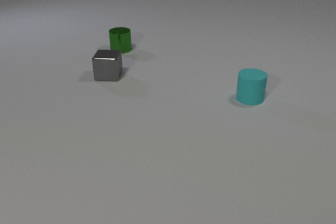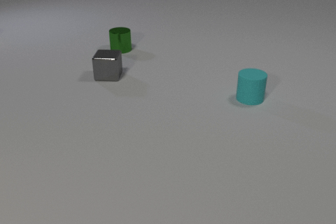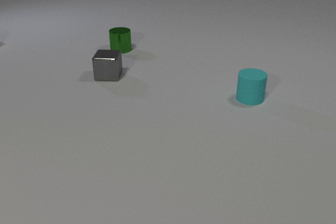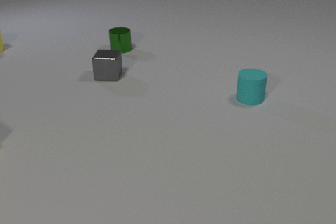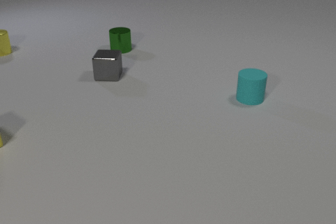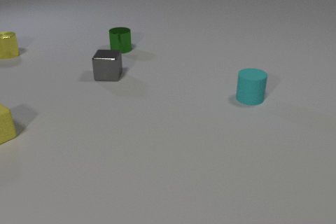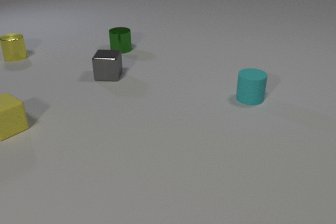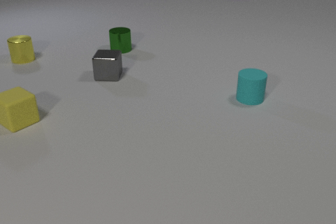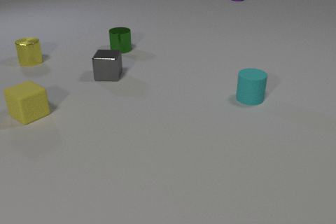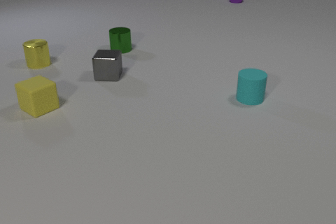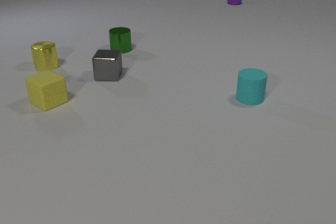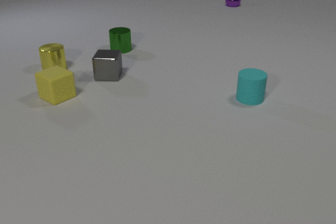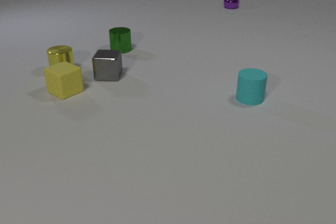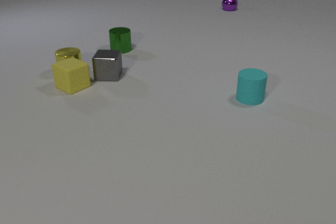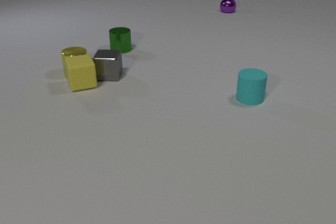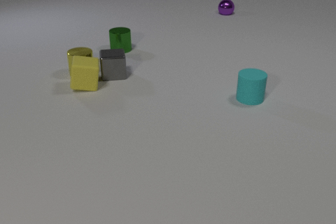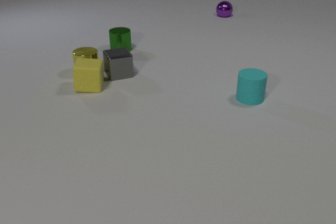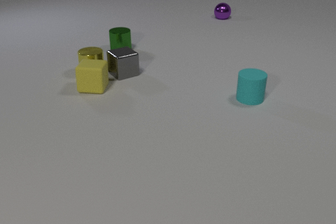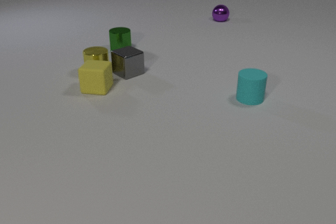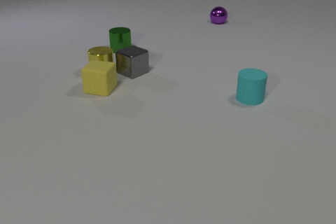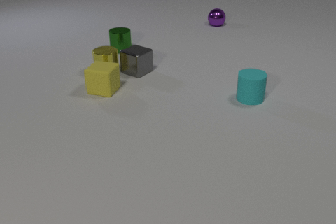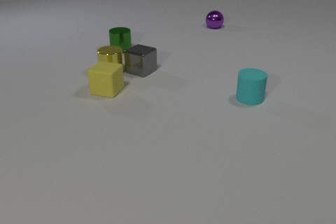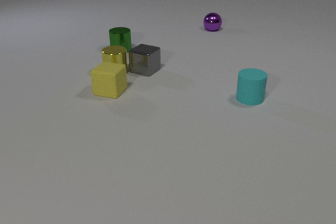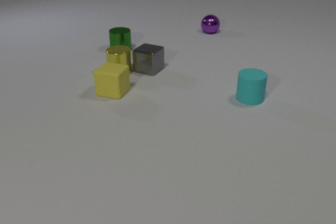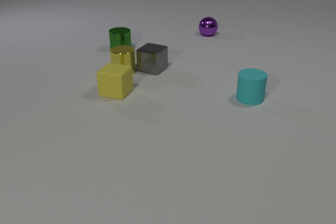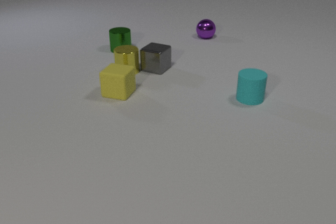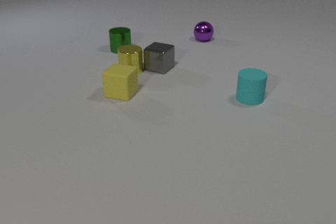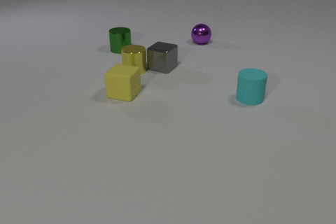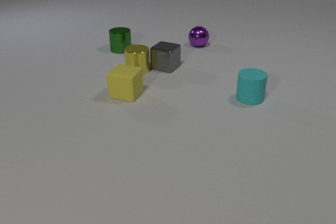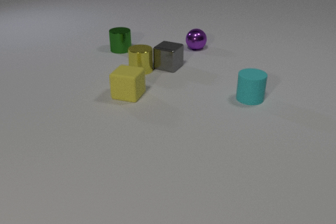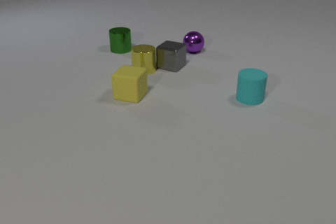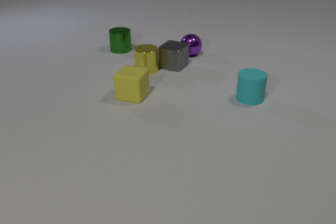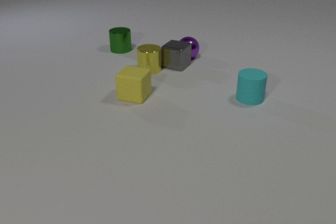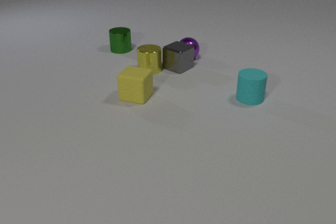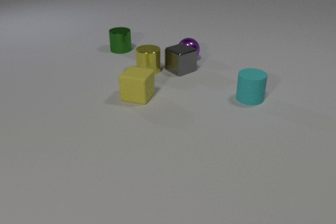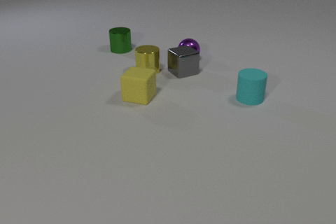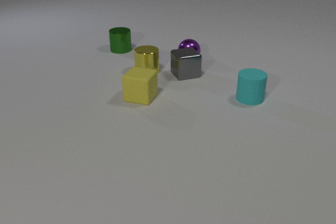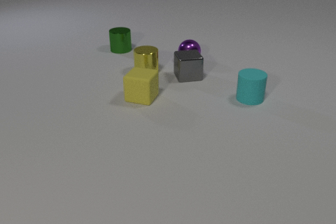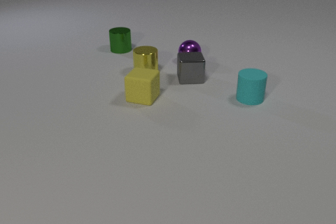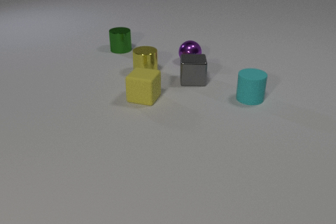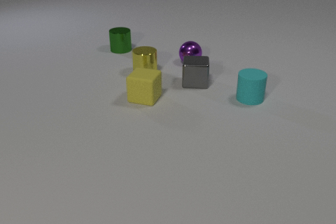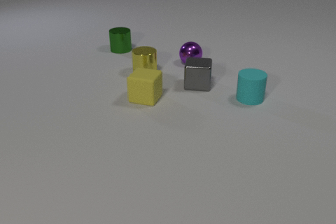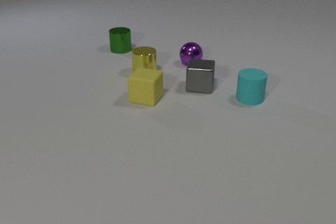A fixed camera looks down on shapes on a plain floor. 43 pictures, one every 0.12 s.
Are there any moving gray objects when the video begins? no.
How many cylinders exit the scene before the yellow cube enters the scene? 0.
What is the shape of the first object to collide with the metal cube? cube.
0.00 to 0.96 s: The yellow rubber cube comes in at the left edge, slides to the right and away from the camera. The yellow metal cylinder comes in at the left edge, slides toward the camera and to the right. The purple metal sphere comes in at the top edge, rolls toward the camera.
0.96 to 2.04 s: The yellow rubber cube slides to the right and away from the camera, spins clockwise seen from above by about 60 degrees, its near face sliding to the left. The yellow metal cylinder slides to the right and toward the camera. The gray metal cube slides to the right, spins so that its near face slides to the right, counterclockwise seen from above. The purple metal sphere rolls toward the camera. The yellow rubber cube and the yellow metal cylinder collide. The yellow rubber cube and the gray metal cube collide.
2.04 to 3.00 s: The yellow rubber cube slides to the right and toward the camera. The yellow metal cylinder slides to the right. The gray metal cube slides to the right, spins so that its near face slides to the right, counterclockwise seen from above. The purple metal sphere rolls toward the camera.
3.00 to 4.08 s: The yellow rubber cube slides to the right and toward the camera. The yellow metal cylinder slides to the right. The gray metal cube slides to the right, spins clockwise seen from above by about 30 degrees, its near face sliding to the left. The purple metal sphere rolls toward the camera. The gray metal cube and the purple metal sphere collide. The yellow metal cylinder and the gray metal cube collide.
4.08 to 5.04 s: The yellow rubber cube slides to the right. The yellow metal cylinder slides toward the camera. The gray metal cube slides toward the camera and to the right, spins so that its near face slides to the left, clockwise seen from above. The purple metal sphere rolls toward the camera.
